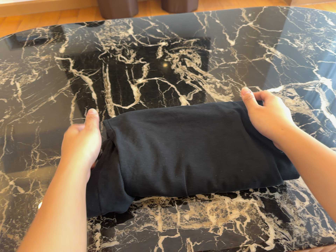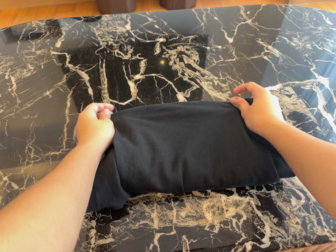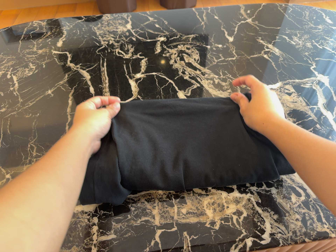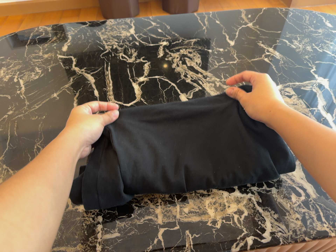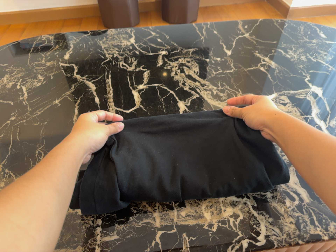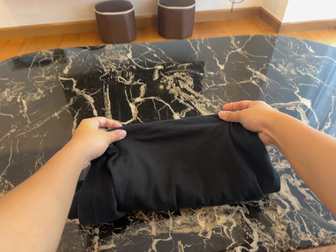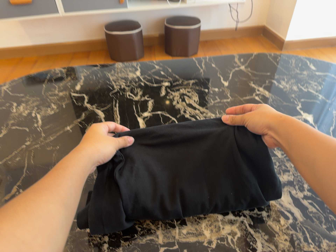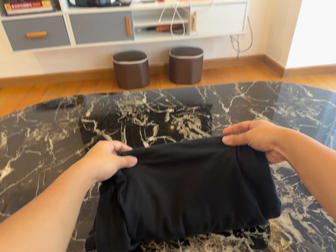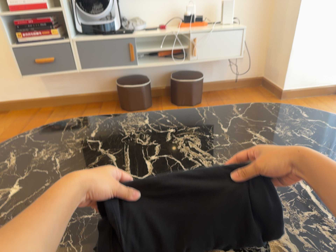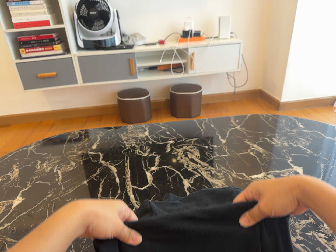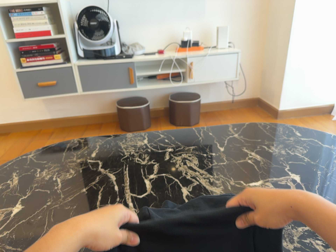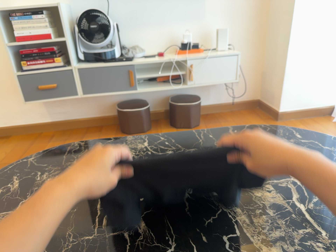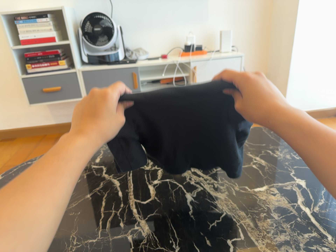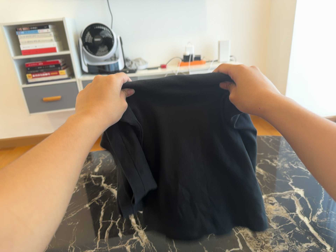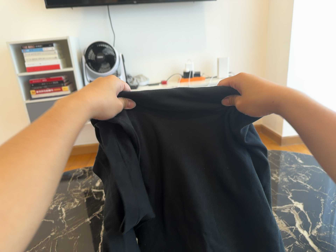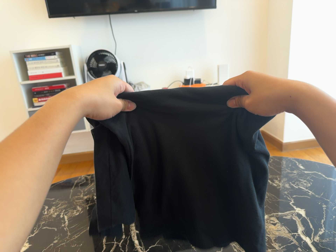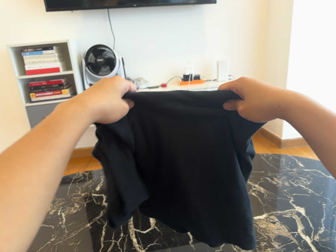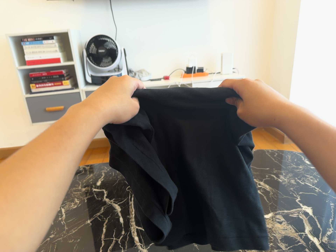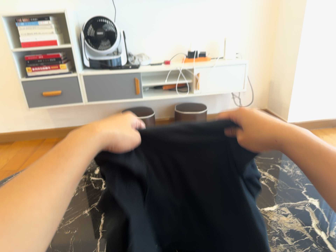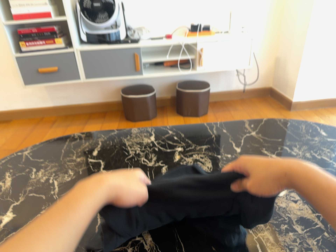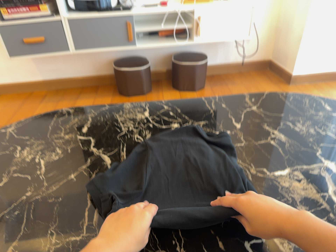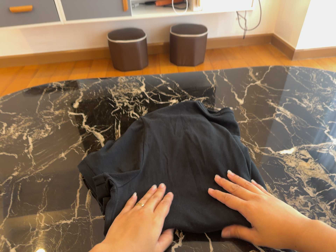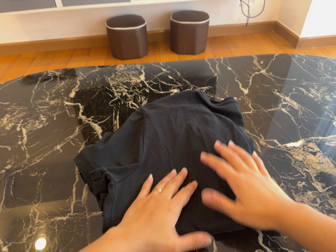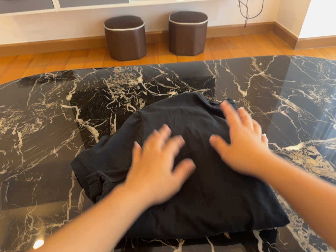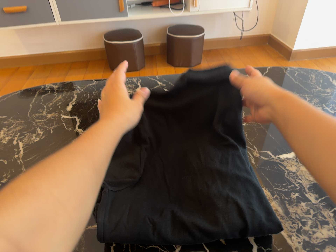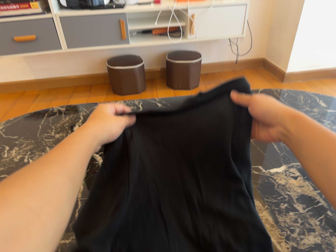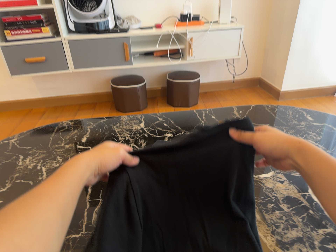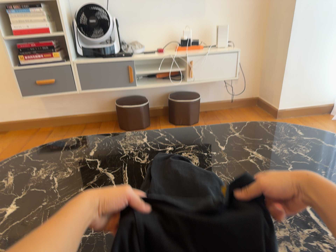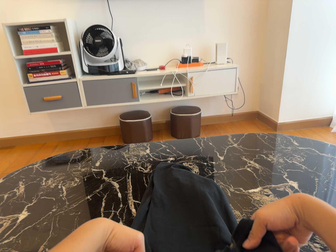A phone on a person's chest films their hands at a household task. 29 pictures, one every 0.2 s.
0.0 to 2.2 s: The camera travels backward, about 18 cm, so what stands in front gets smaller. Its aim tips toward the top of its view by about 25 degrees, and the scene shifts downward.
2.2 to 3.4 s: The camera shifts only a little, or ends up much as it began.
3.4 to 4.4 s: The camera travels forward, about 22 cm, so what stands in front looms larger. Its aim tips toward the bottom of its view by about 20 degrees, and the scene shifts upward.
4.4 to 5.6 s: The camera travels backward, about 24 cm, so what stands in front gets smaller. Its aim tips toward the top of its view by about 20 degrees, and the scene shifts downward.
The film runs backward here.
